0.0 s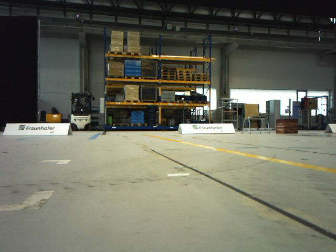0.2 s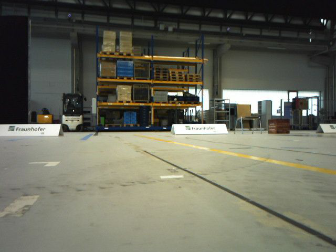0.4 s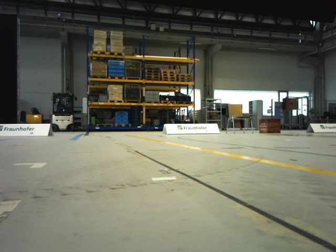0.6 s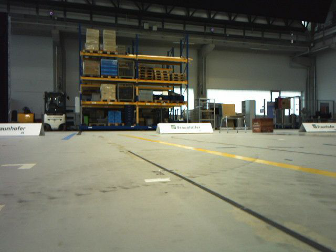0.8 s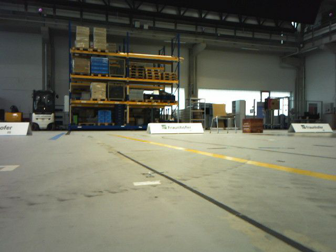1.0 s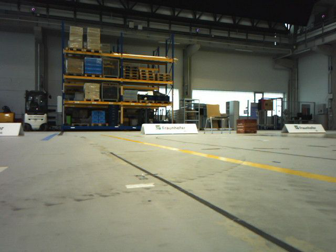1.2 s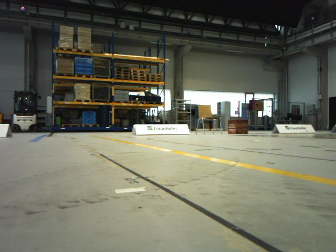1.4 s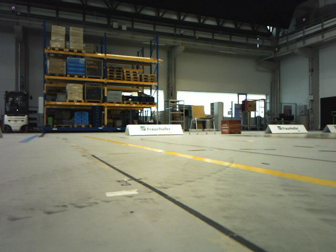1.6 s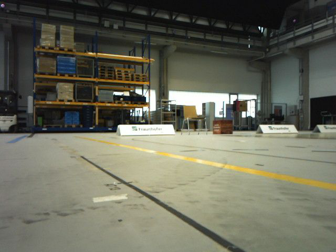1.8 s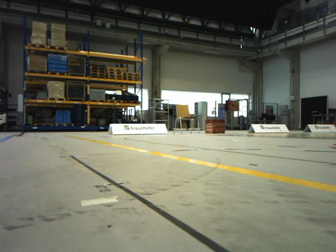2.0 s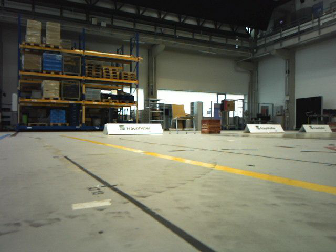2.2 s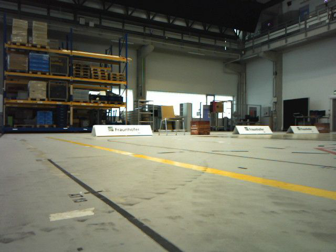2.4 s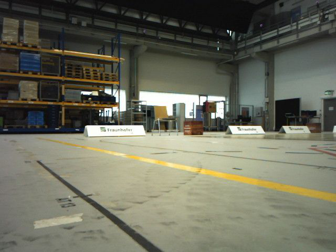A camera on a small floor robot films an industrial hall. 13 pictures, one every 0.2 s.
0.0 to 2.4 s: The camera pans to its right, which is clockwise from overhead, by about 20 degrees. It travels forward, about 0.4 m, so what stands in front looms larger.
The film runs forward here.
